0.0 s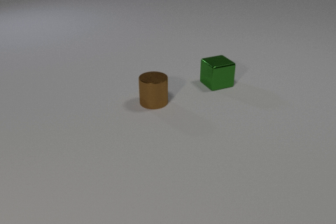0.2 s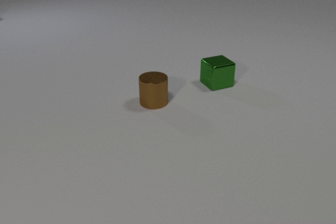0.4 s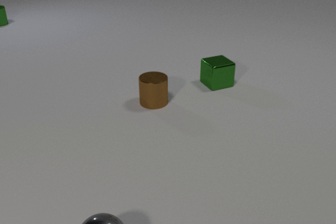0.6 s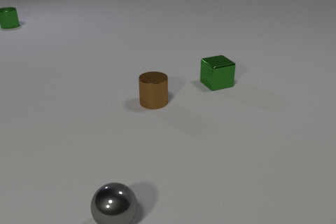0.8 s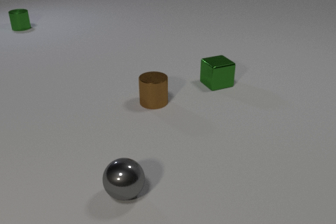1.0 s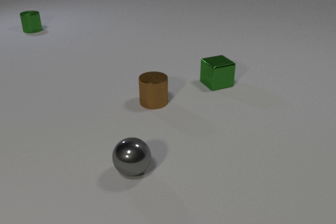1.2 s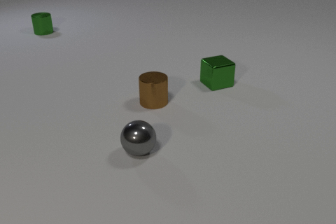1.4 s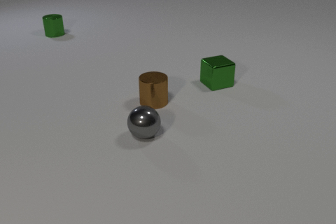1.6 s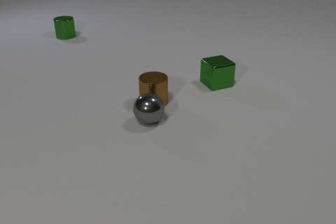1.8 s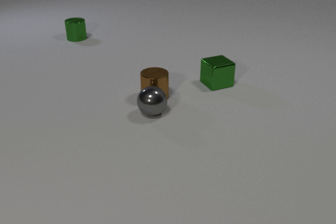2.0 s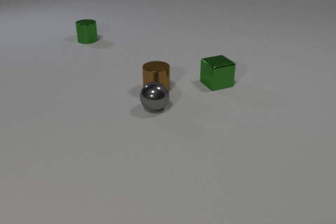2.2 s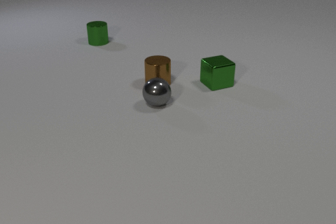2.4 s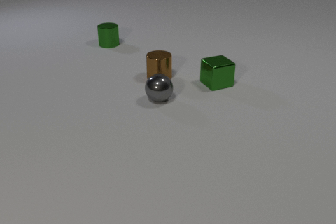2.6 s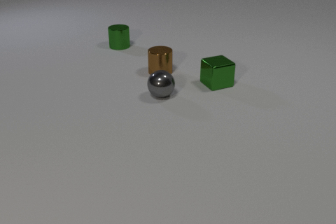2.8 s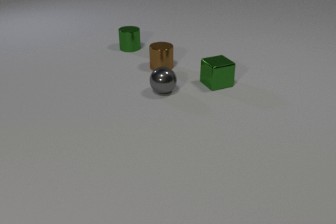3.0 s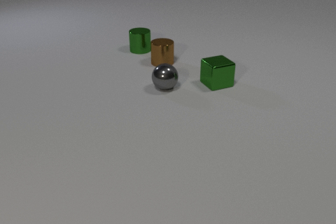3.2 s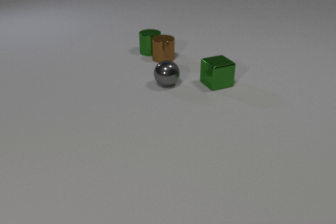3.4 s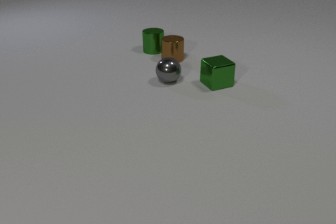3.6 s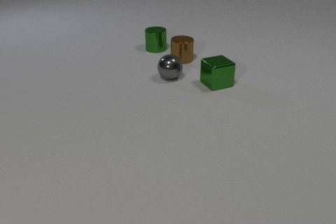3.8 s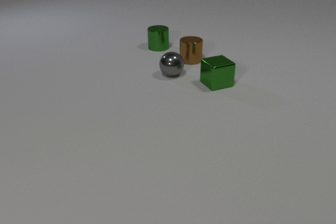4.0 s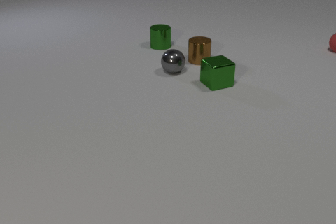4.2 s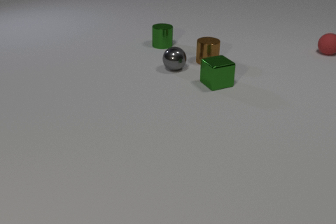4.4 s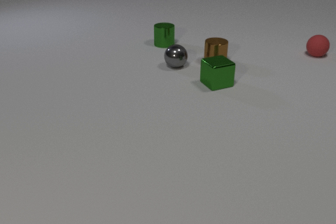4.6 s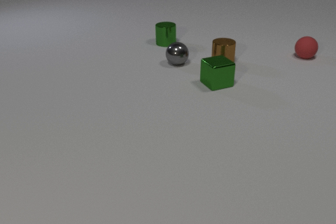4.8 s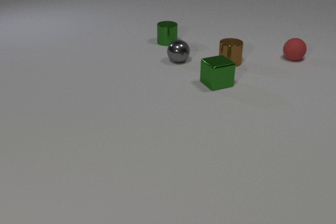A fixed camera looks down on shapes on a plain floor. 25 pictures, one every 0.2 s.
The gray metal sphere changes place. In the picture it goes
away from the camera.
The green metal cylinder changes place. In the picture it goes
to the right.
0.0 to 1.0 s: The gray metal sphere comes in at the bottom edge, rolls away from the camera. The green metal cylinder comes in at the left edge, slides toward the camera and to the right.
1.0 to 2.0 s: The gray metal sphere rolls away from the camera. The brown metal cylinder slides away from the camera. The green metal cylinder slides to the right and toward the camera. The gray metal sphere and the brown metal cylinder collide.
2.0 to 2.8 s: The gray metal sphere rolls away from the camera. The brown metal cylinder slides away from the camera. The green metal cylinder slides to the right and toward the camera.
2.8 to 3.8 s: The gray metal sphere rolls away from the camera. The brown metal cylinder slides to the right and away from the camera. The green metal cylinder slides to the right. The brown metal cylinder and the green metal cylinder collide.
3.8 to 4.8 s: The gray metal sphere rolls away from the camera. The brown metal cylinder slides to the right. The green metal cylinder slides away from the camera and to the right. The red rubber sphere comes in at the right edge, rolls to the left and toward the camera.
Are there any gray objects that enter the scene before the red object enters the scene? yes.
What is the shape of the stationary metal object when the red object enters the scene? cube.
How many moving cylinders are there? 2.
